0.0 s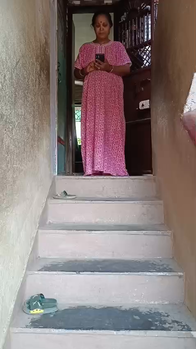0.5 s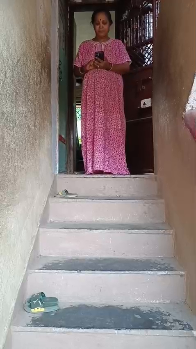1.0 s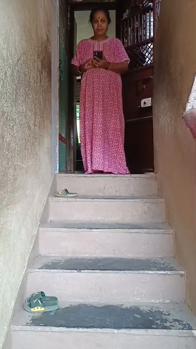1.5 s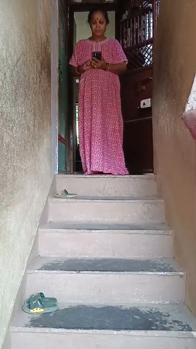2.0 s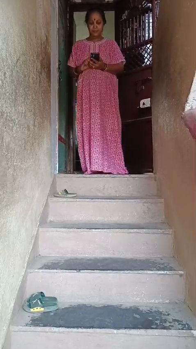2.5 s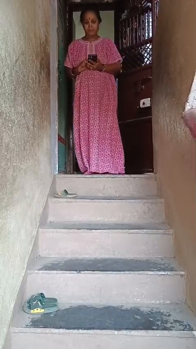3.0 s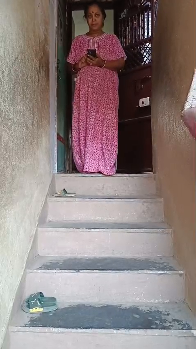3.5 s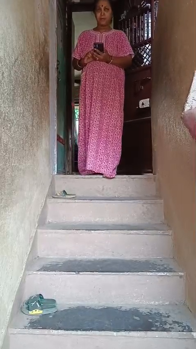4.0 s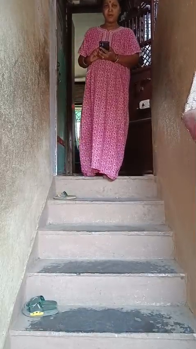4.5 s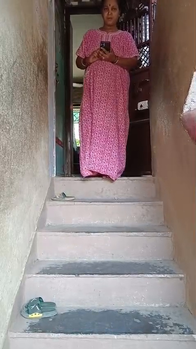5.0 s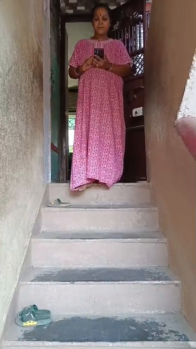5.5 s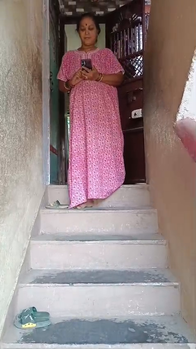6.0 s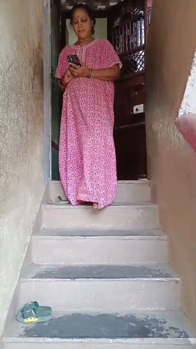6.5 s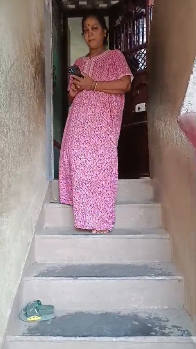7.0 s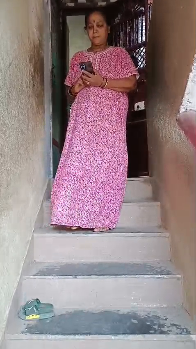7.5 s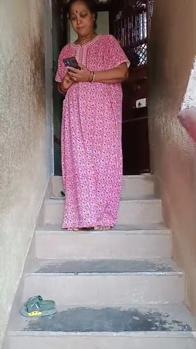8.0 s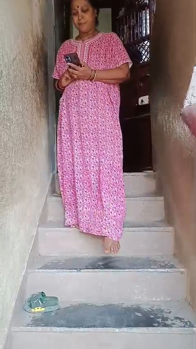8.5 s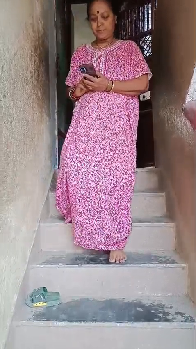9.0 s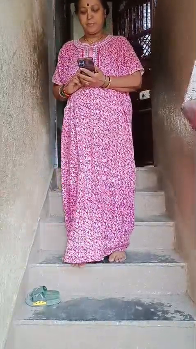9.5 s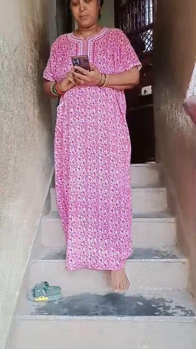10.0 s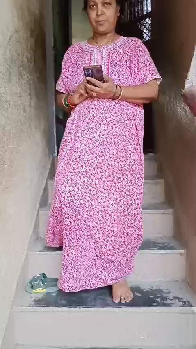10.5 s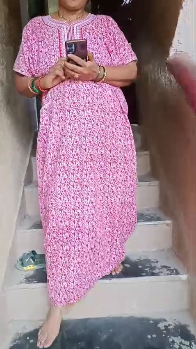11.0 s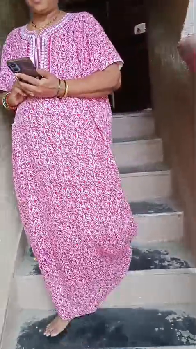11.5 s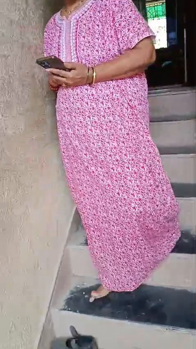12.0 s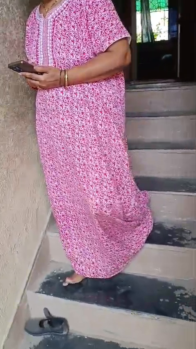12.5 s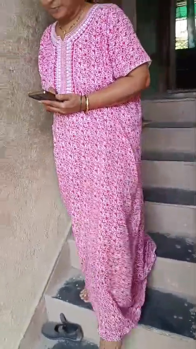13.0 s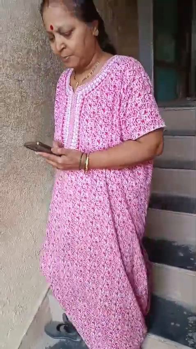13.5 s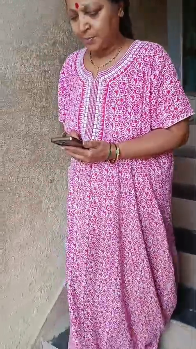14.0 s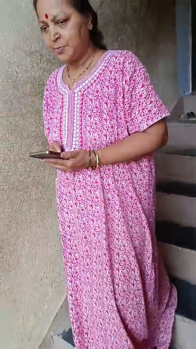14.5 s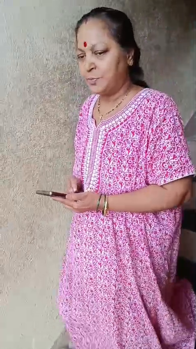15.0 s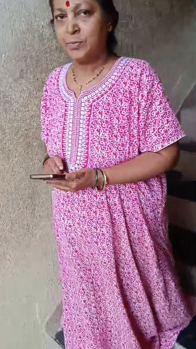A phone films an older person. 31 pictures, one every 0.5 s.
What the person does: Going down stairs.
